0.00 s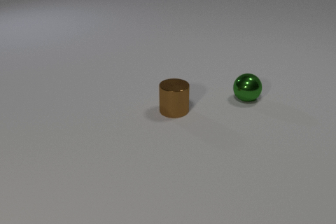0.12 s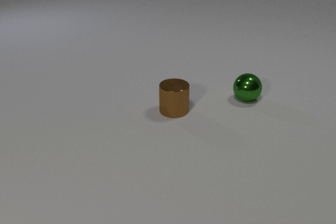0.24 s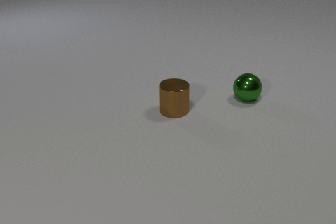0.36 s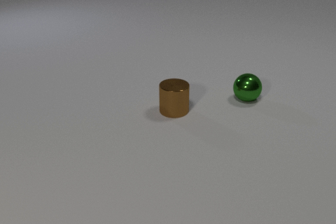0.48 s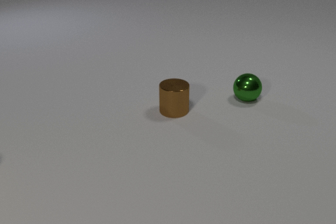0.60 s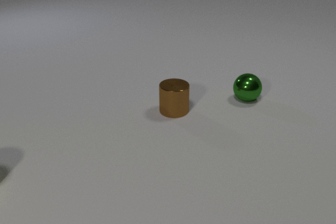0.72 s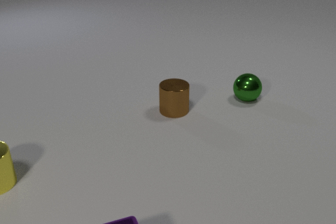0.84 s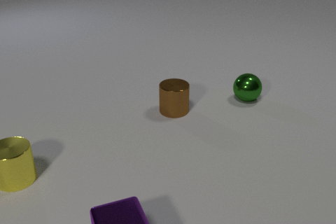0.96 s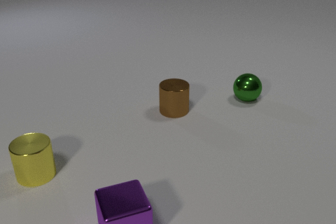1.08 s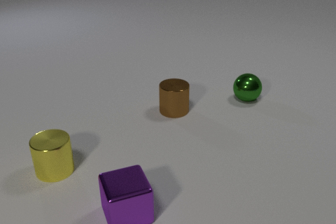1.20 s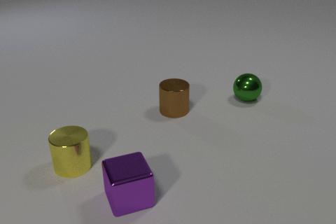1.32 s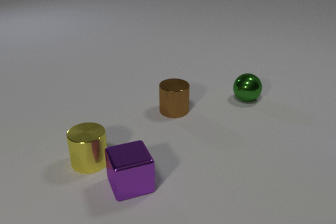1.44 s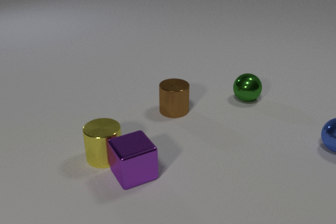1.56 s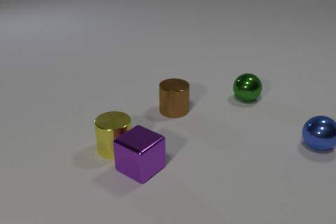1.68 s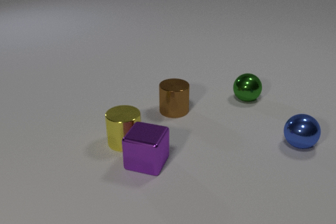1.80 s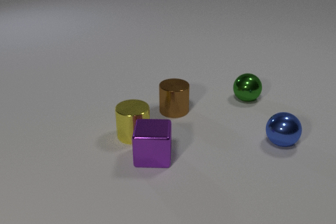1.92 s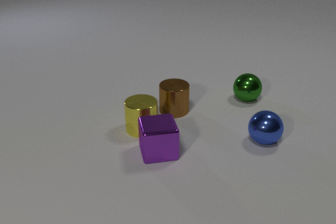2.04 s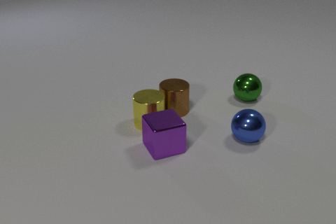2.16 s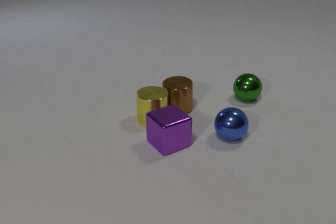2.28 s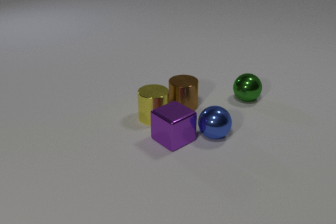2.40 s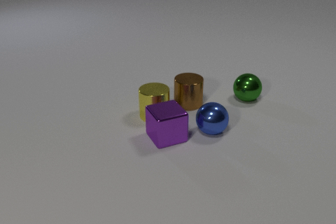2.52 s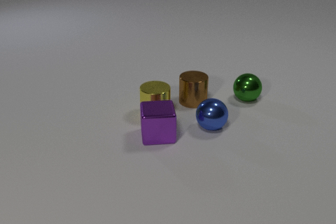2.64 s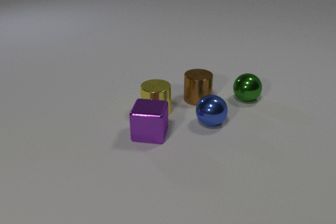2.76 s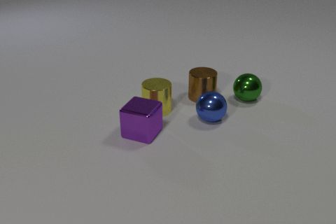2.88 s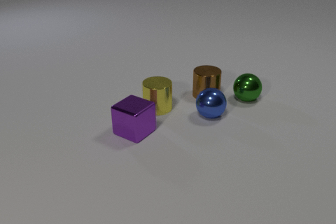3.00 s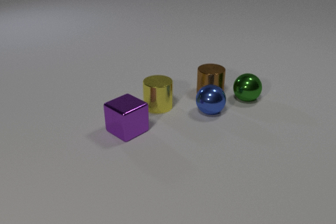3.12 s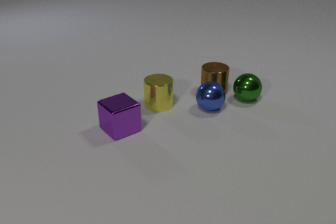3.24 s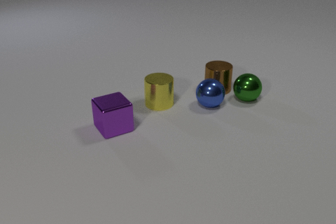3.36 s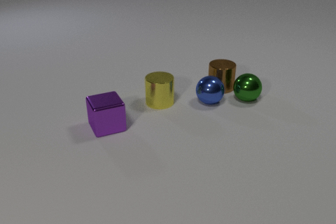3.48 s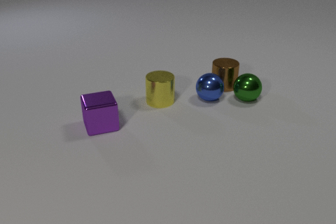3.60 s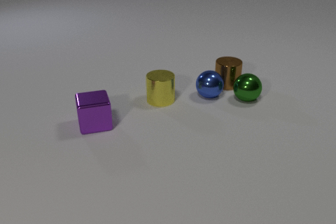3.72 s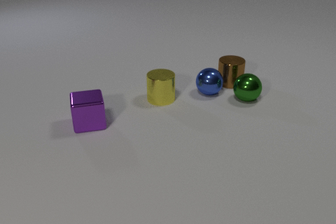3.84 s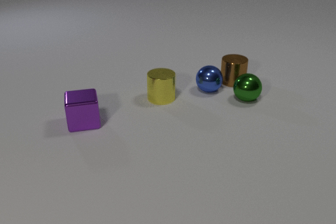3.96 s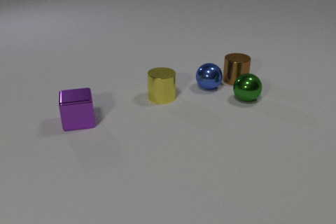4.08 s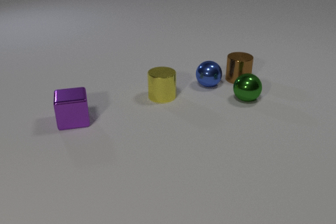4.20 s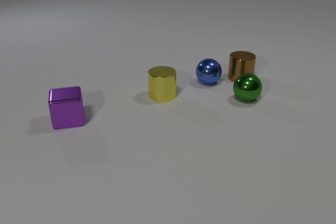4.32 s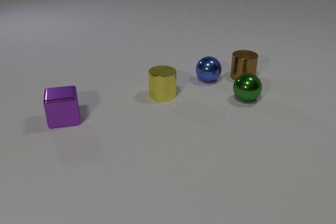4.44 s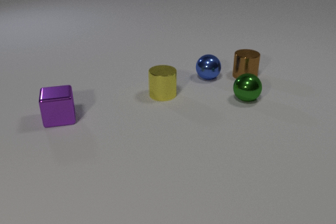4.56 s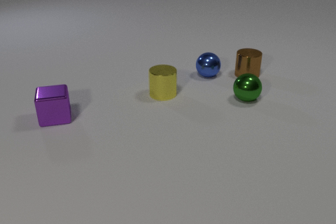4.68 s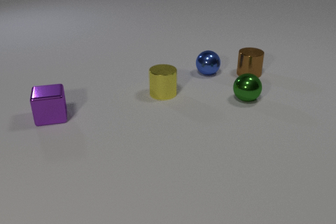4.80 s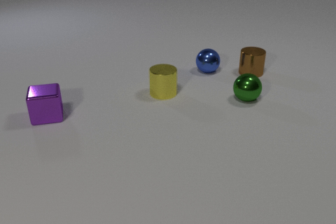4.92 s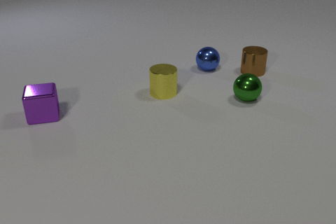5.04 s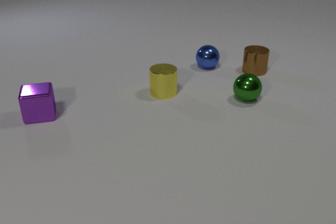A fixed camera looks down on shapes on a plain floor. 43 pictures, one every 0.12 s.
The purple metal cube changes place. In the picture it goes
away from the camera.
0.00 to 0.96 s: The purple metal cube comes in at the bottom edge, slides away from the camera. The yellow metal cylinder comes in at the left edge, slides to the right.
0.96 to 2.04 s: The purple metal cube slides away from the camera, spins counterclockwise seen from above by about 90 degrees, its near face sliding to the right. The yellow metal cylinder slides to the right and away from the camera. The blue metal sphere comes in at the right edge, rolls to the left. The purple metal cube and the yellow metal cylinder collide.
2.04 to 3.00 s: The purple metal cube slides to the left and away from the camera, spins so that its near face slides to the left, clockwise seen from above. The yellow metal cylinder slides away from the camera. The blue metal sphere rolls away from the camera and to the left. The brown metal cylinder slides away from the camera and to the right. The yellow metal cylinder and the brown metal cylinder collide. The purple metal cube and the blue metal sphere collide.
3.00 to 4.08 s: The purple metal cube slides to the left and away from the camera, spins clockwise seen from above by about 30 degrees, its near face sliding to the left. The yellow metal cylinder slides away from the camera. The blue metal sphere rolls away from the camera. The brown metal cylinder slides away from the camera and to the right.
4.08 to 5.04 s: The purple metal cube slides to the left and away from the camera. The yellow metal cylinder slides away from the camera. The blue metal sphere rolls away from the camera. The brown metal cylinder slides away from the camera and to the right.
What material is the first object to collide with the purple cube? metal.
Are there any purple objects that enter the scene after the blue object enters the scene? no.
How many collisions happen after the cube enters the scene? 3.
